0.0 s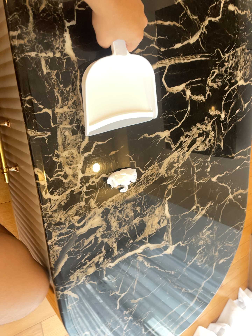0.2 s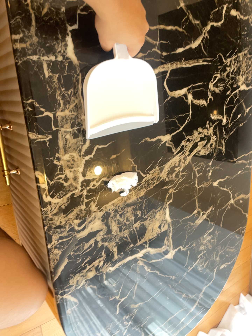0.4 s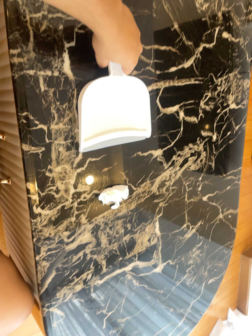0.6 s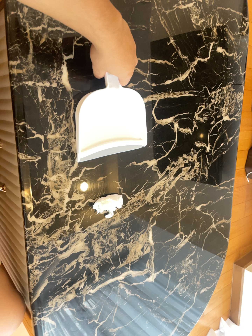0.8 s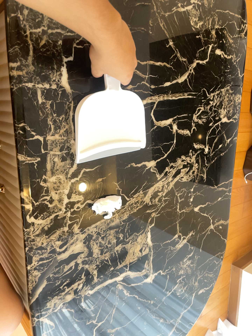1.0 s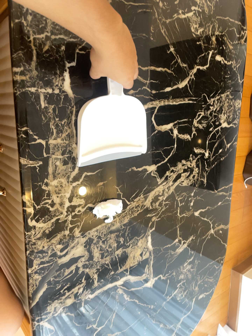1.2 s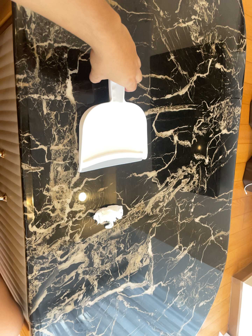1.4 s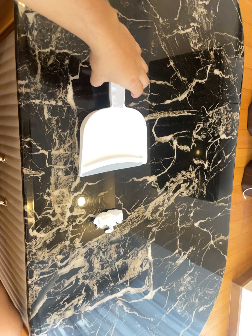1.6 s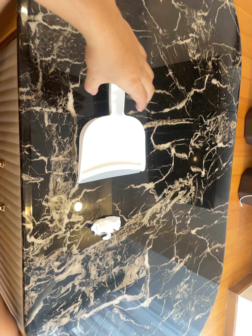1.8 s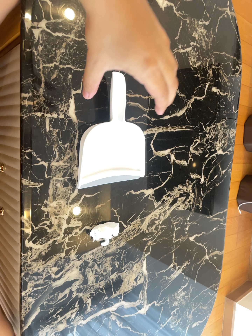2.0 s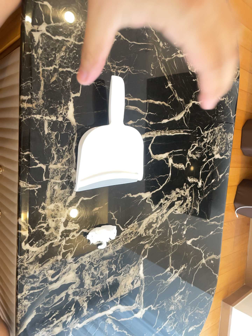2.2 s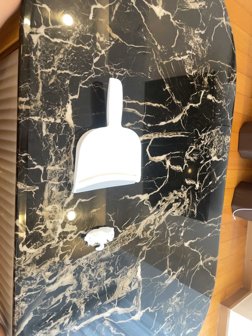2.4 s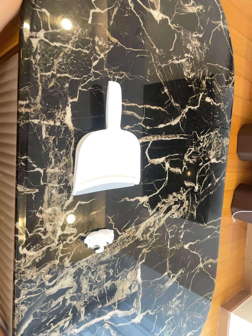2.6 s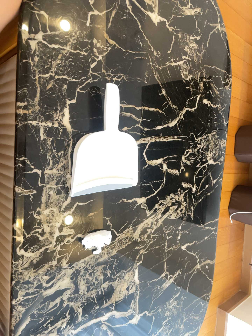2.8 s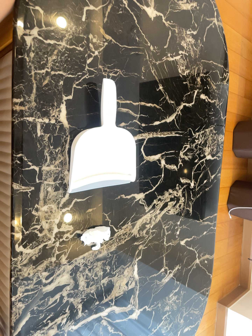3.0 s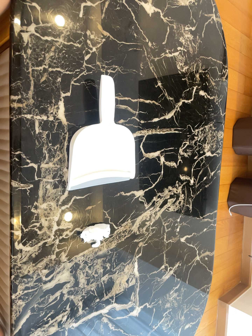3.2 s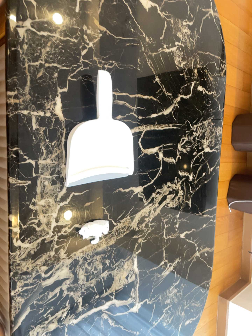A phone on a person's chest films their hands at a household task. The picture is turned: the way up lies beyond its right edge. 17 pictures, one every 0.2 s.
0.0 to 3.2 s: The camera's aim tips toward the top of its view by about 10 degrees, and the scene shifts downward.
The film runs backward here.
